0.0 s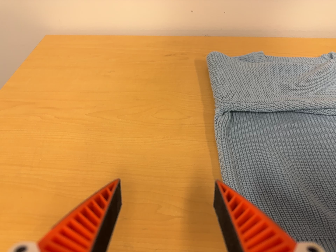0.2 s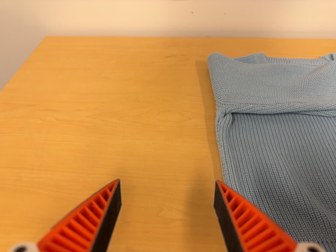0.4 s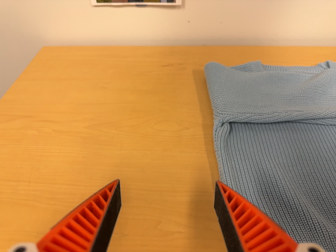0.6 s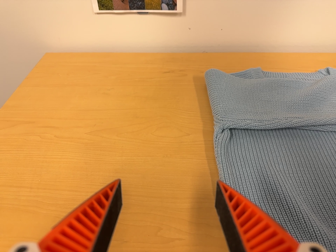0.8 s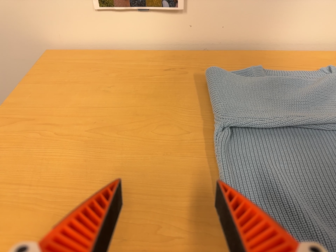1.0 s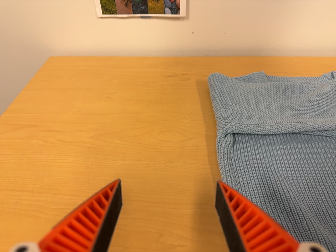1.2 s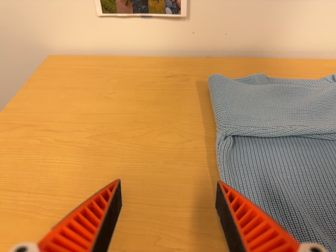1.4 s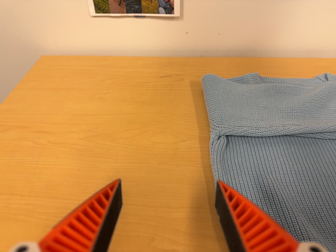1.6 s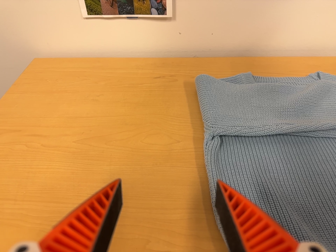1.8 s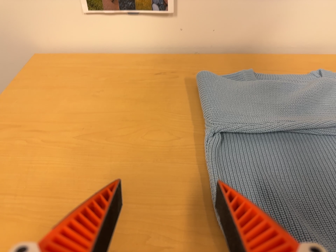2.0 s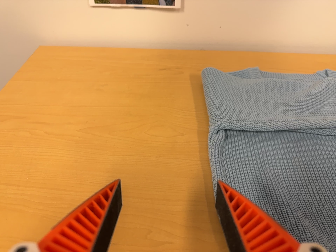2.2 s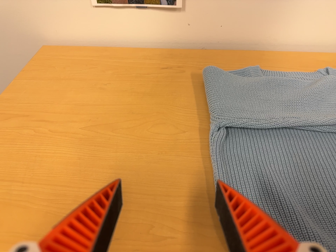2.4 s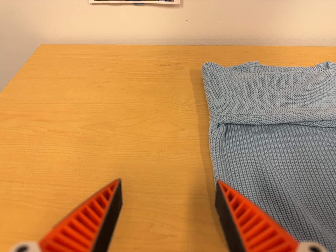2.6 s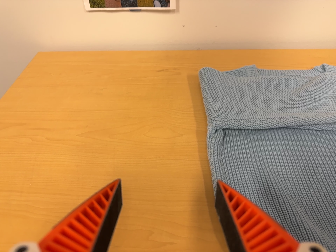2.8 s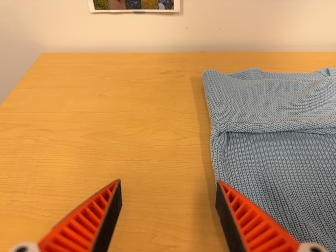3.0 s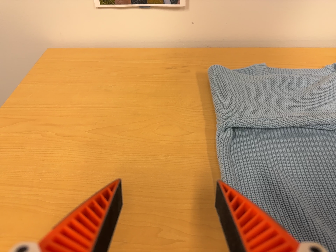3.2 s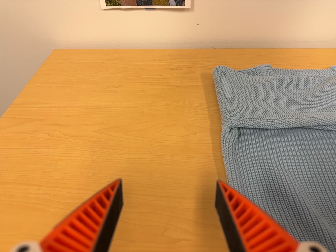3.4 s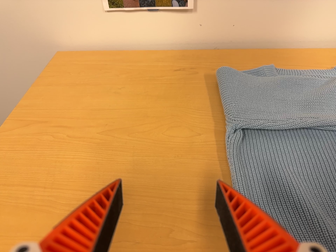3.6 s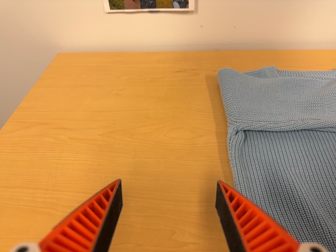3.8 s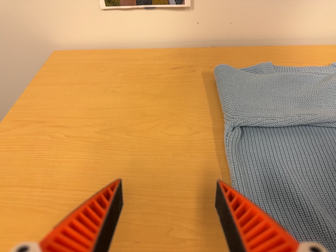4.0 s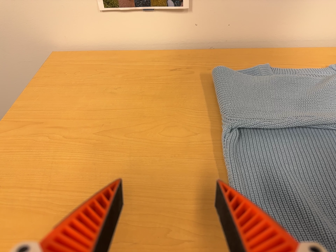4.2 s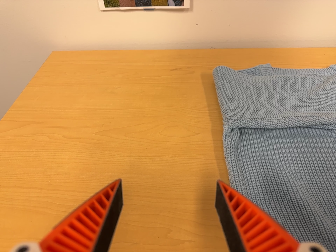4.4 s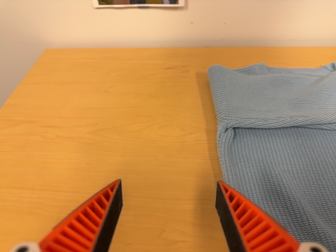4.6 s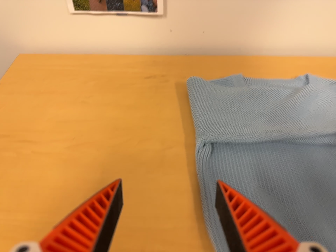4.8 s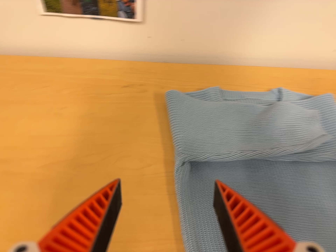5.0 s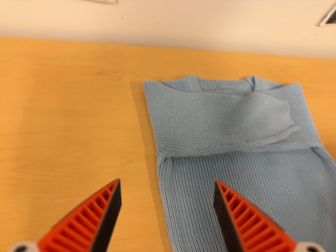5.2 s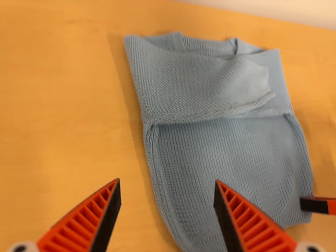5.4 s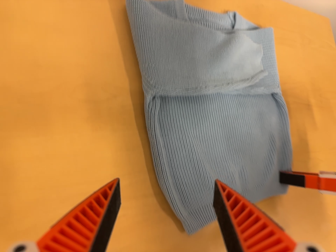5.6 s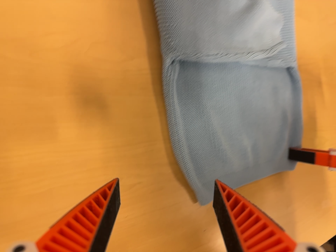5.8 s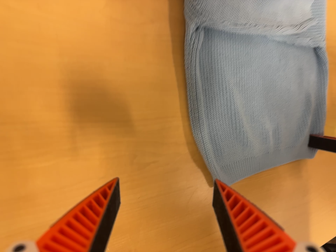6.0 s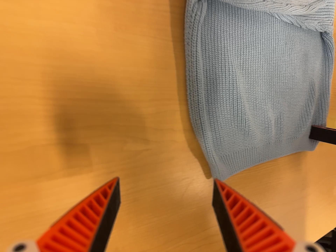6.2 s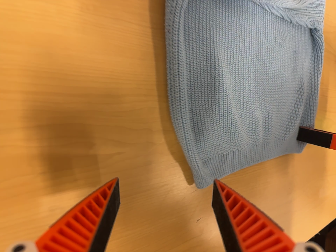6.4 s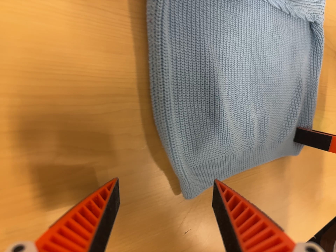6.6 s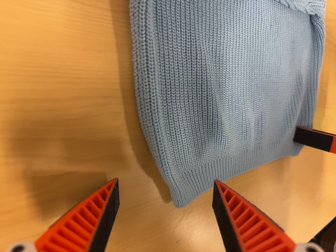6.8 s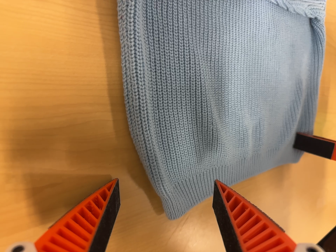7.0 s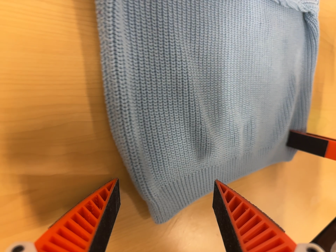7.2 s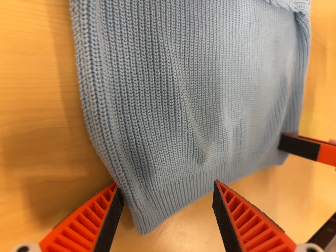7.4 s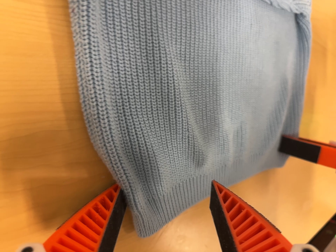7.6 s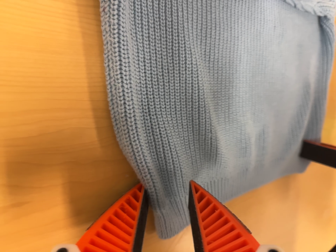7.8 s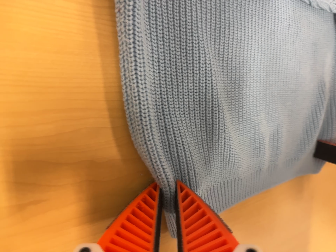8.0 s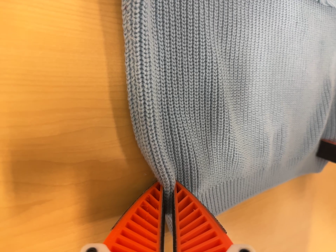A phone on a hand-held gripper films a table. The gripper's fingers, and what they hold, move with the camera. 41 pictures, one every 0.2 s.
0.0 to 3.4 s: The camera shifts only a little, or ends up much as it began.
3.4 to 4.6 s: The camera travels toward the top of its view, about 4 cm.
4.6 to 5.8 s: The camera pans to its right by about 35 degrees. It travels to its left and toward the top of its view, about 26 cm. Its aim tips toward the bottom of its view by about 40 degrees, and the scene shifts upward. It rolls about its line of sight by about 10 degrees, and the scene rotates clockwise.
5.8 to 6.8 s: The camera travels forward, about 14 cm, so what stands in front looms larger.
6.8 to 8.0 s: The camera shifts only a little, or ends up much as it began.
The film runs forward here.
